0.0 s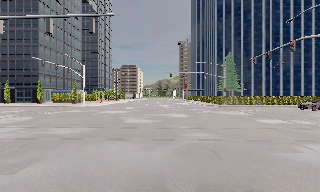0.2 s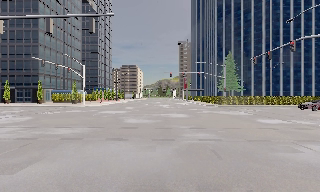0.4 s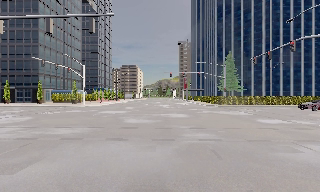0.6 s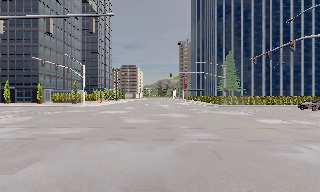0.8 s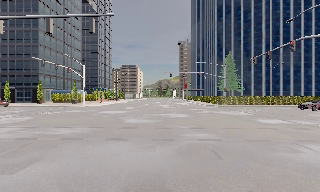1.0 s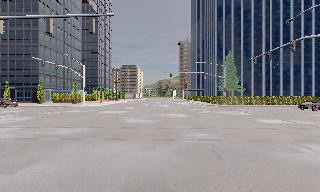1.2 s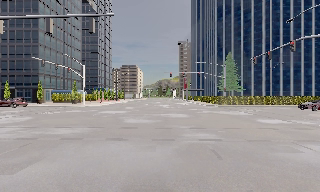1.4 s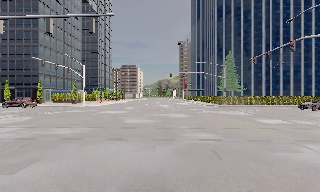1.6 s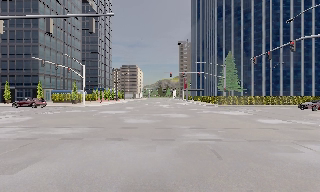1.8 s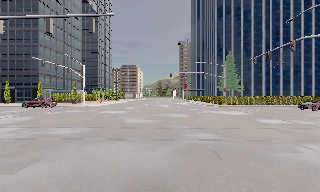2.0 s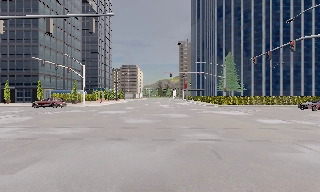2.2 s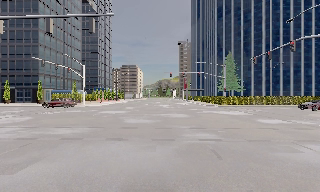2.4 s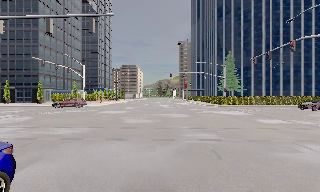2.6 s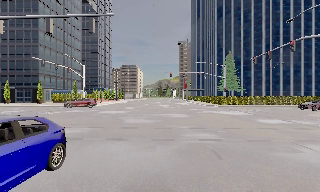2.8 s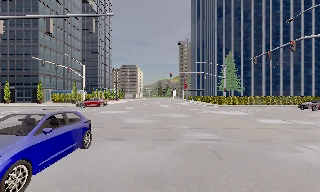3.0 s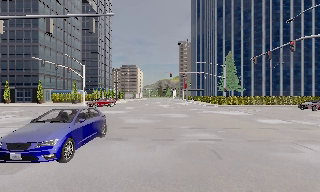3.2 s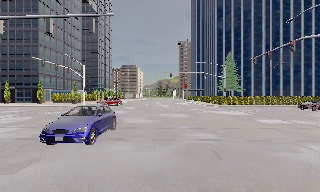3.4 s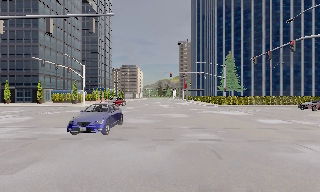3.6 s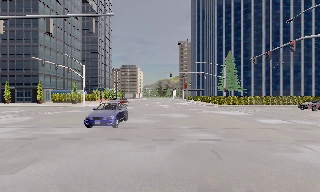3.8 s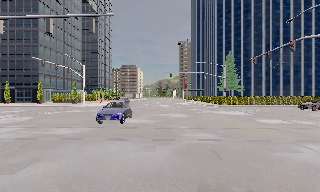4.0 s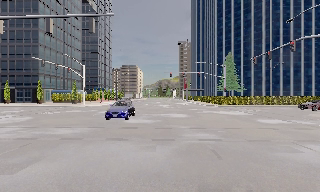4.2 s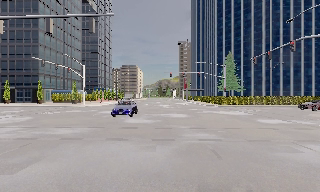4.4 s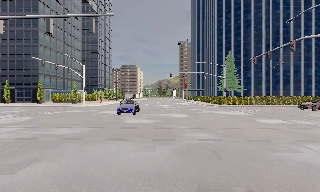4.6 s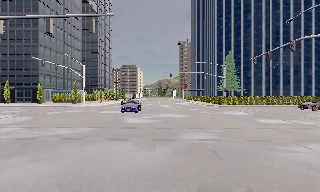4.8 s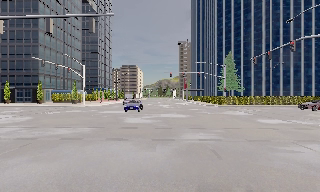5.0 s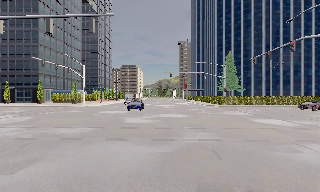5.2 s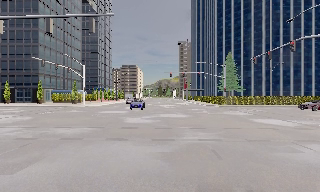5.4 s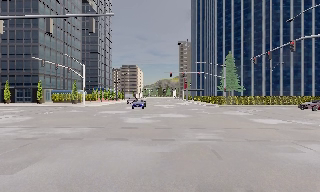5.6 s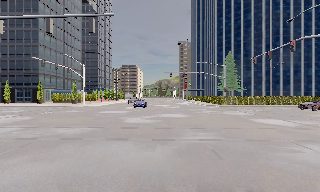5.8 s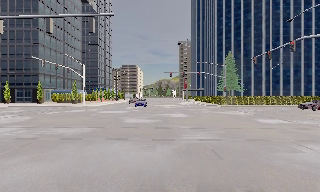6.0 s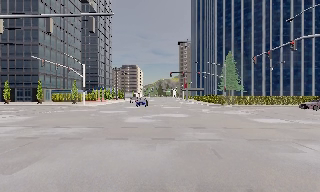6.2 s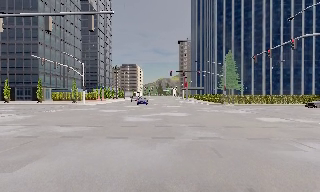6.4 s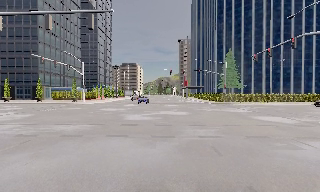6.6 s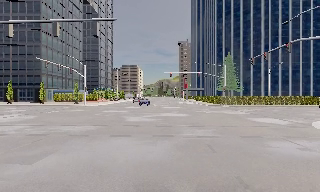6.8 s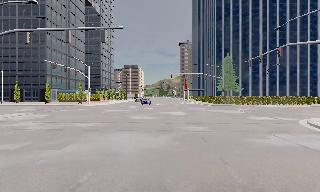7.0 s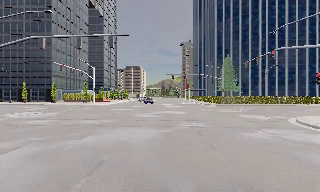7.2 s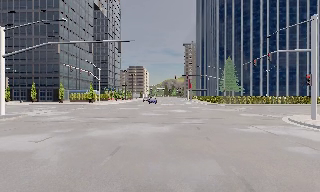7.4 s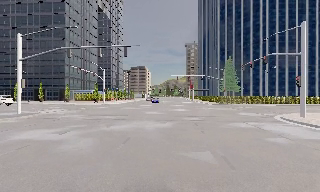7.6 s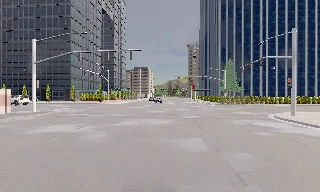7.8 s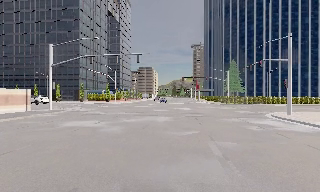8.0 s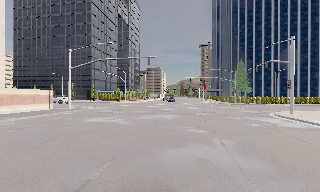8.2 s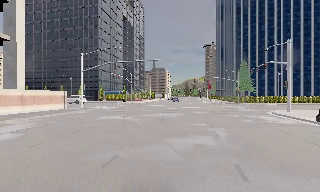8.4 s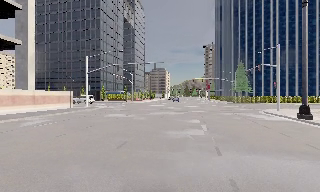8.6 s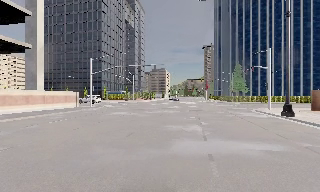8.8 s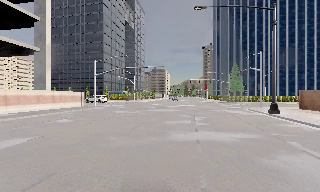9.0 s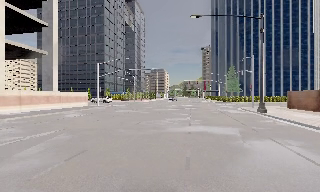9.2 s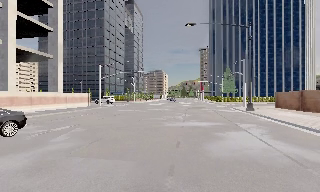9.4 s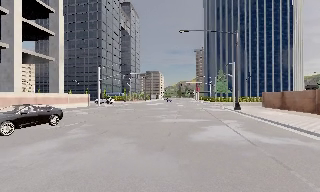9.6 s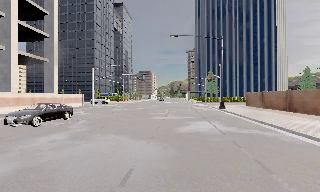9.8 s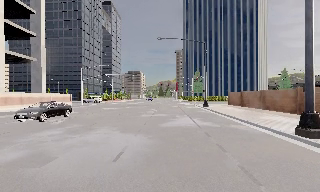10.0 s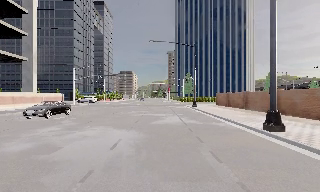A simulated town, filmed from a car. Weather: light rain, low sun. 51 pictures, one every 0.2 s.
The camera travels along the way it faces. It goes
backward.
0.0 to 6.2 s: The camera keeps its place and its aim.
6.2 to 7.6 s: The camera travels backward, about 7 m, so what stands in front gets smaller. It gains speed.
7.6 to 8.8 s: The camera travels backward, about 9 m, so what stands in front gets smaller.
8.8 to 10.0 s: The scene slides to the left, as the camera pans about 10 degrees to its right. It travels backward, about 9 m, so what stands in front gets smaller.
The film runs backward here.
